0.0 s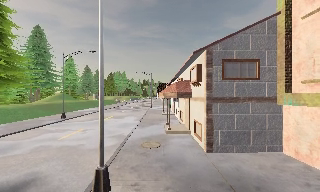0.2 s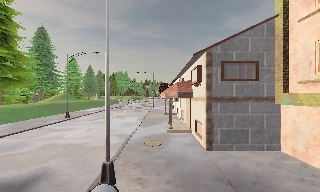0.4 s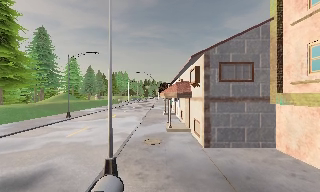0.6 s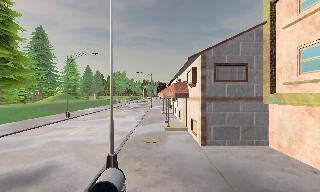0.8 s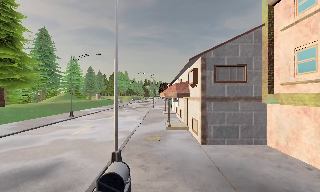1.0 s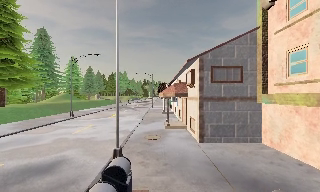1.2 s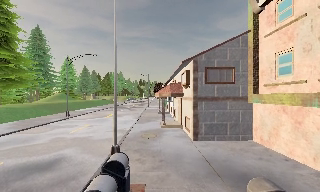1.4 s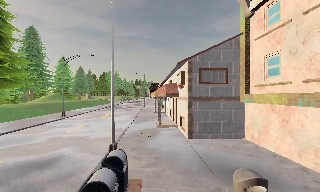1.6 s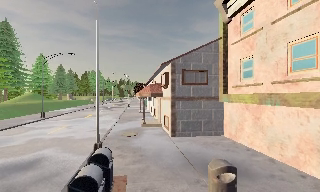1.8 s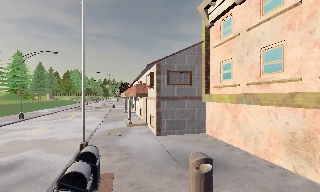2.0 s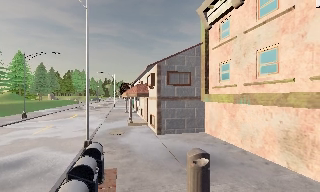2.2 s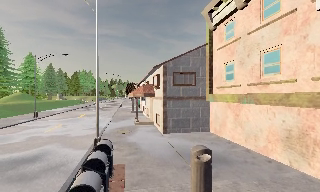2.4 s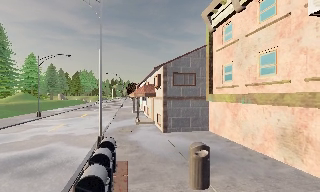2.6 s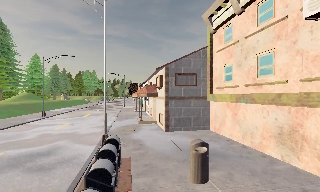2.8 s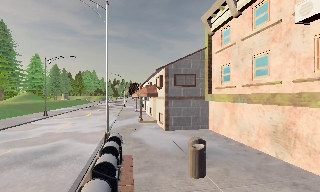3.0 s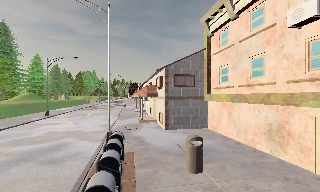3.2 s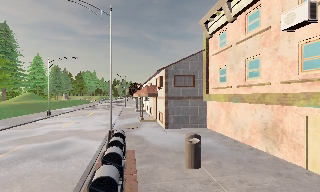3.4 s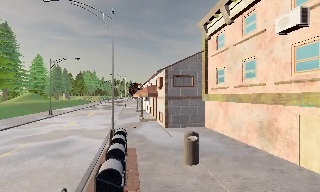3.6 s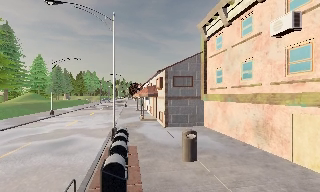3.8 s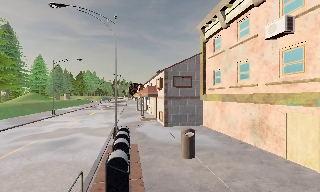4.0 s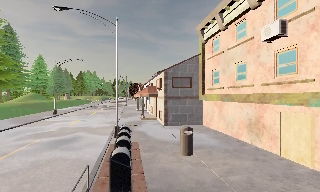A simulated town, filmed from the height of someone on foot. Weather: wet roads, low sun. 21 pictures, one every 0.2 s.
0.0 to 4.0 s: The camera pans to its right, which is clockwise from overhead, by about 10 degrees. It travels backward, about 6 m, so what stands in front gets smaller.
The film runs backward here.
